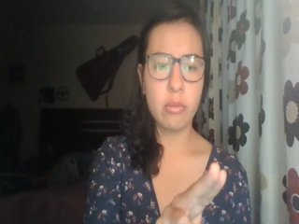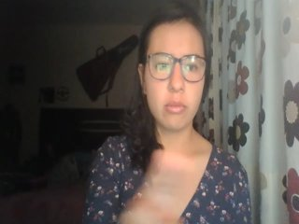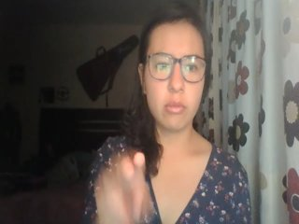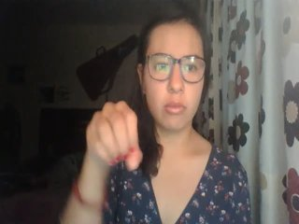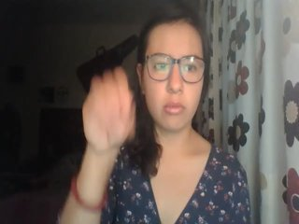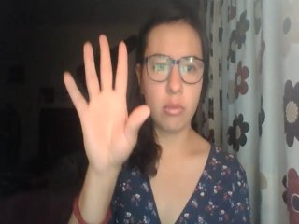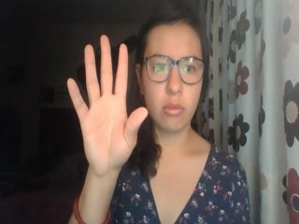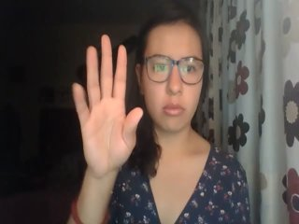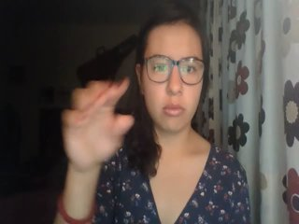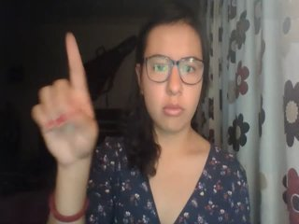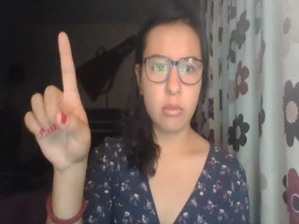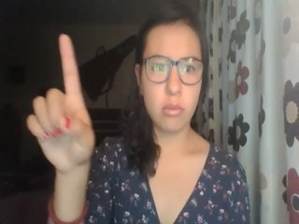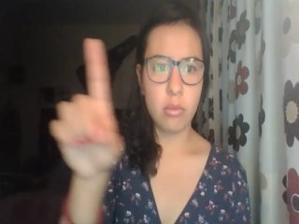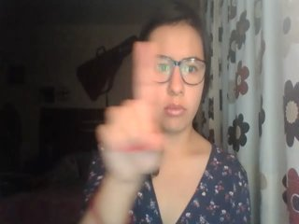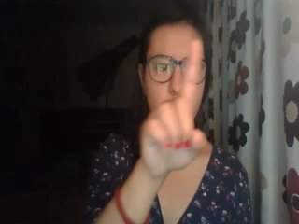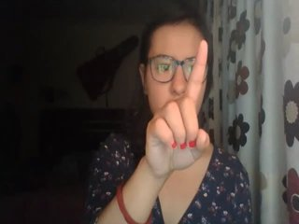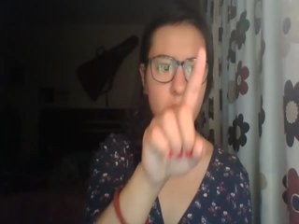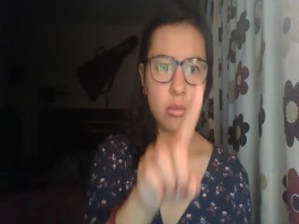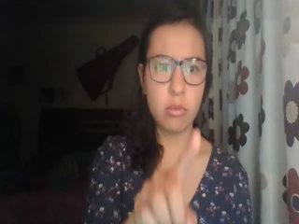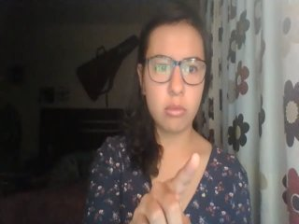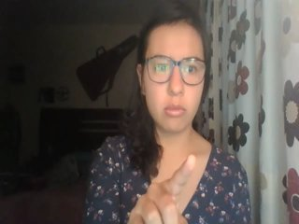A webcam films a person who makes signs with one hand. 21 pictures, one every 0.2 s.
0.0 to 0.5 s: Pointing with two fingers.
0.6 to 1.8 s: On the screen the hand sweeps upward. The name of the sign: Throw up.
1.9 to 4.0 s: Pointing with one finger.
